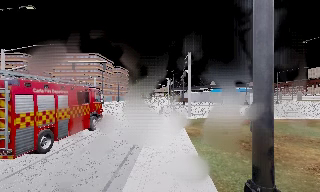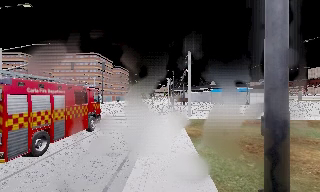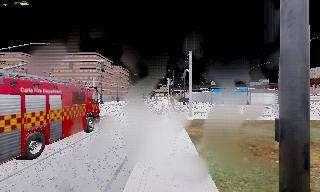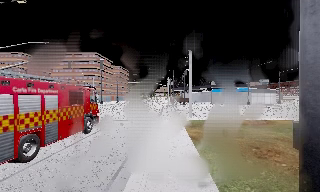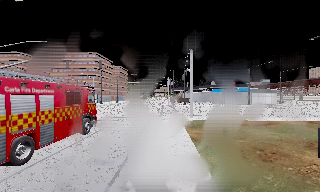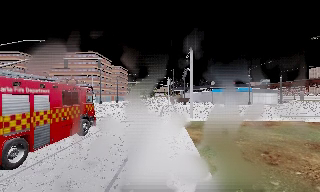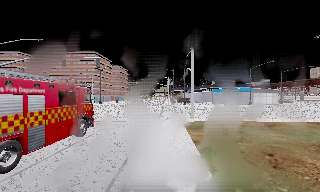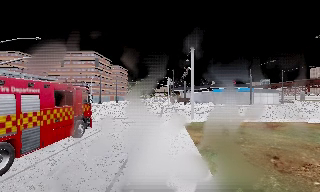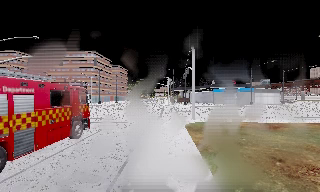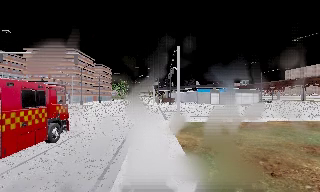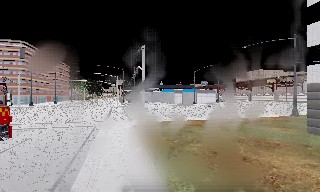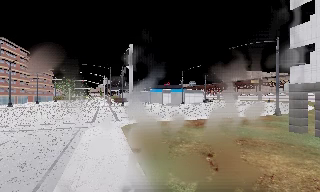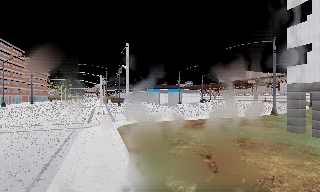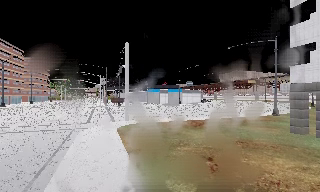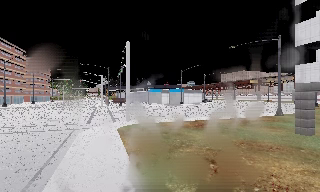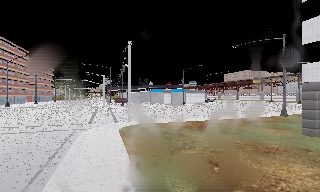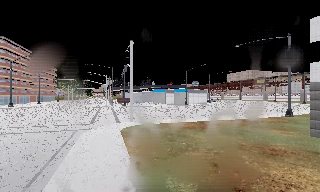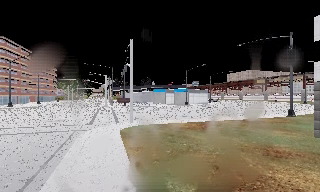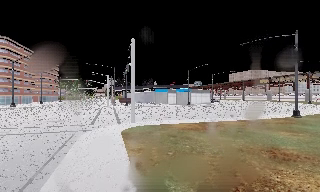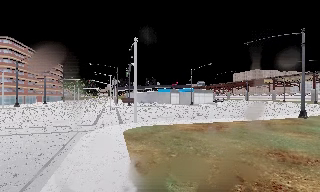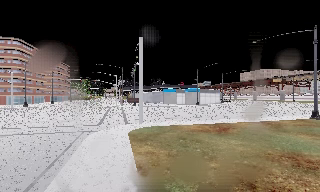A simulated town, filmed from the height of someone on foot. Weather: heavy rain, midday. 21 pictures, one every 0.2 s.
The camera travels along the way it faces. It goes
forward.
0.0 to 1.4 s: The camera travels forward, about 2 m, so what stands in front looms larger.
1.4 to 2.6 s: The scene slides to the left, as the camera pans about 25 degrees to its right. It travels forward, about 1.5 m, so what stands in front looms larger.
2.6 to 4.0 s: The camera travels forward, about 1.5 m, so what stands in front looms larger.
The film runs forward here.
